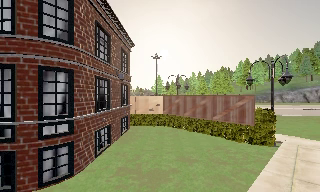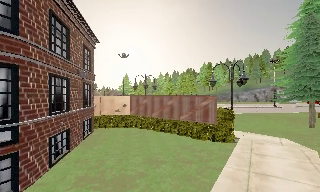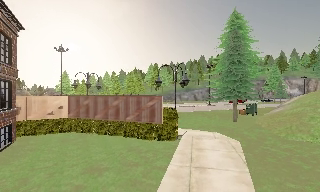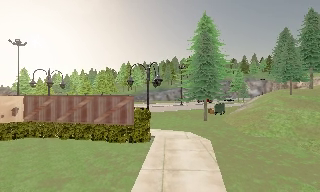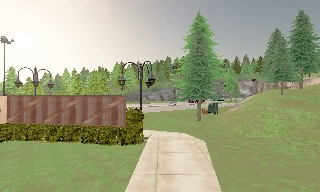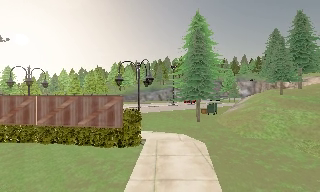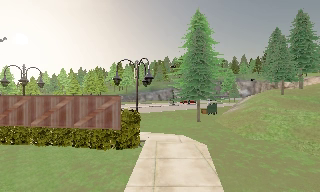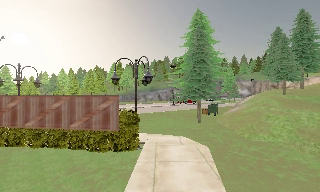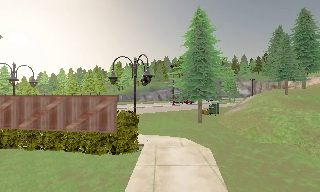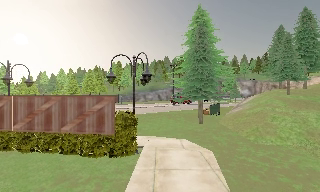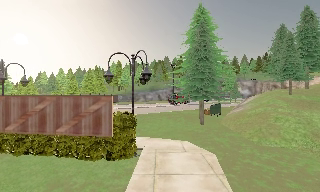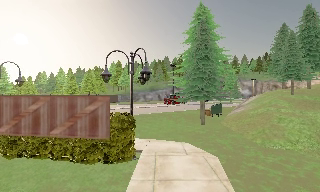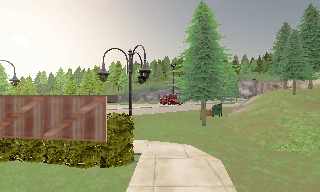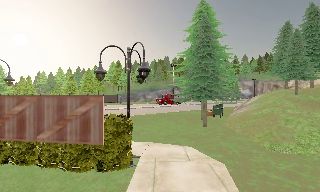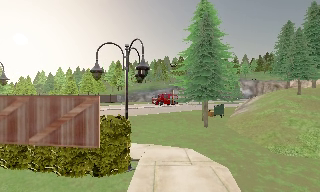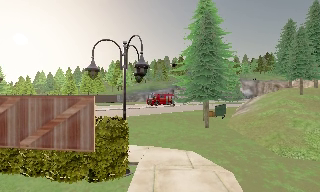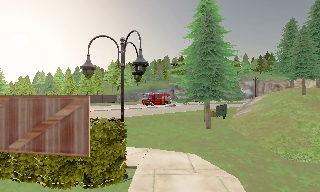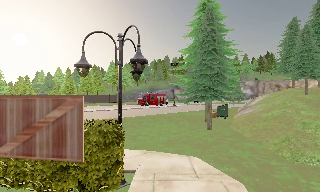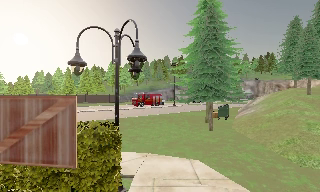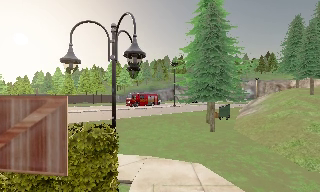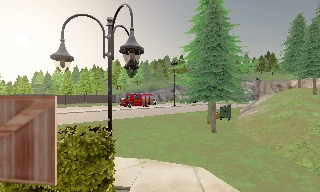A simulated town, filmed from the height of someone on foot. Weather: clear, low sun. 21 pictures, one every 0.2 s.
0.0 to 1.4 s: The camera swings to its right by about 45 degrees, and the scene slides to the left. It travels forward, about 2 m.
1.4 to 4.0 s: The camera travels forward, about 4.5 m, so what stands in front looms larger.
The film runs forward here.
